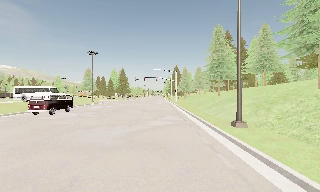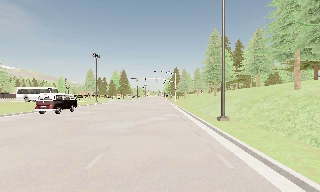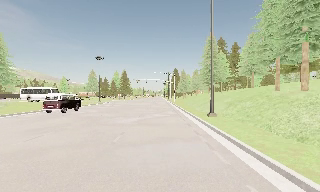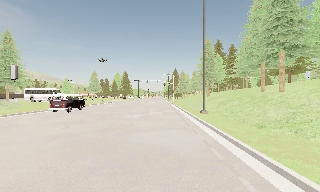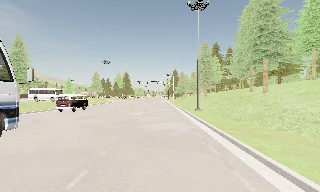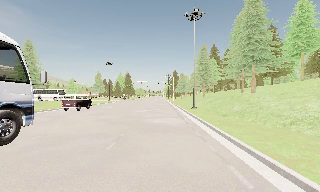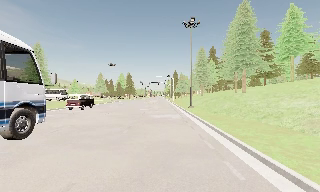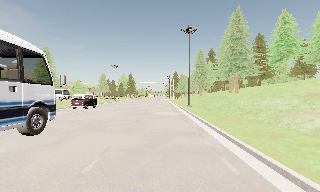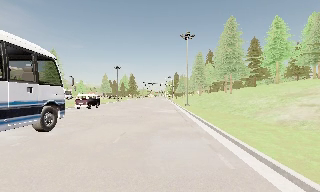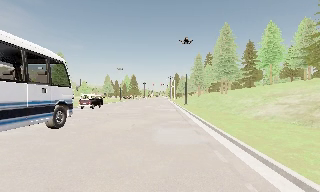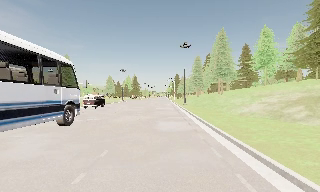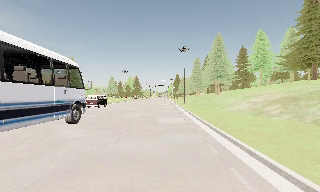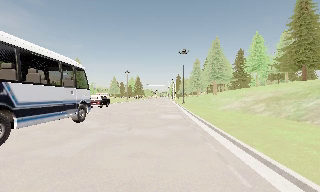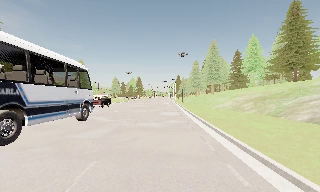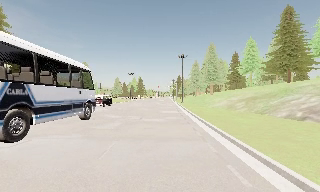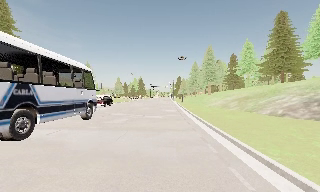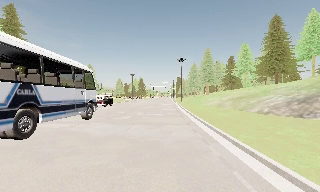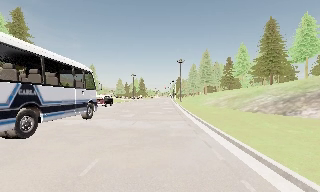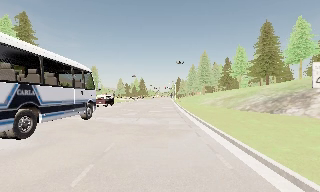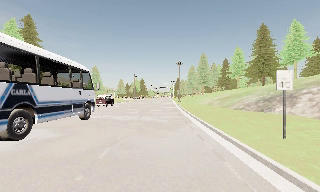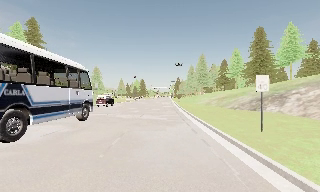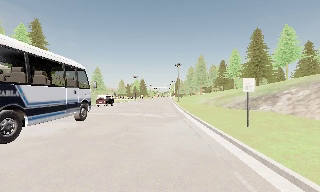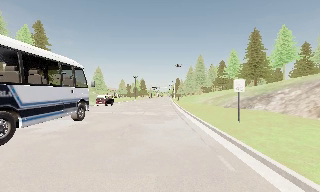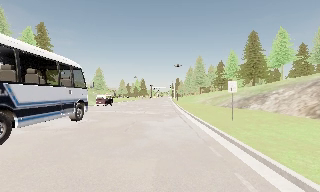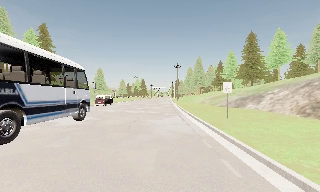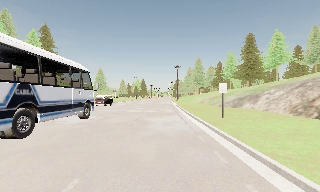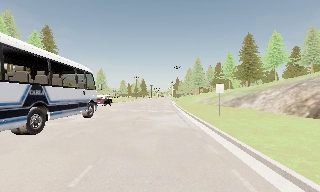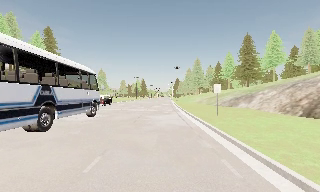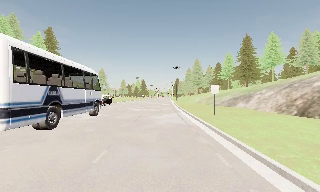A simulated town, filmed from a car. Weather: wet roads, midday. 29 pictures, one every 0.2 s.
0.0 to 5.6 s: The camera travels backward, about 45 m, so what stands in front gets smaller. It loses speed.
The film runs backward here.
